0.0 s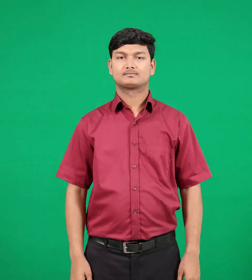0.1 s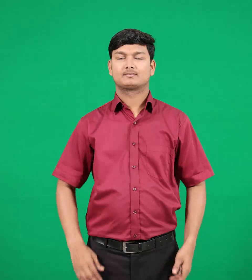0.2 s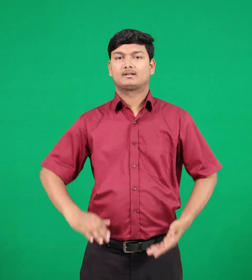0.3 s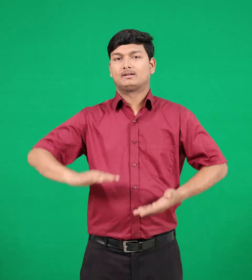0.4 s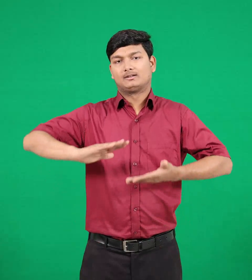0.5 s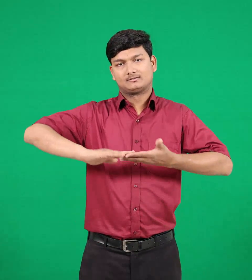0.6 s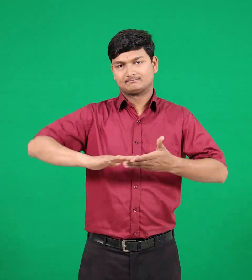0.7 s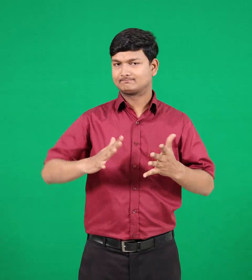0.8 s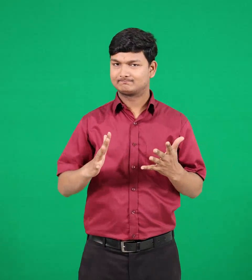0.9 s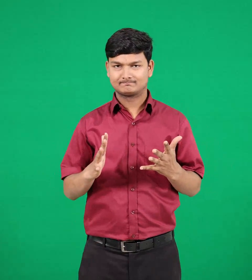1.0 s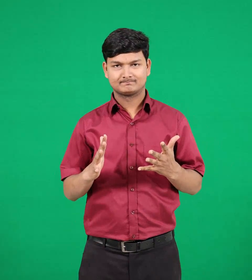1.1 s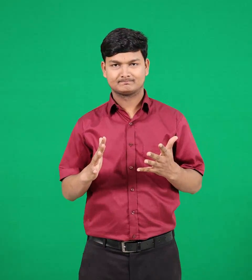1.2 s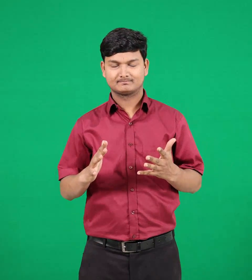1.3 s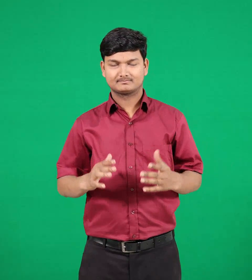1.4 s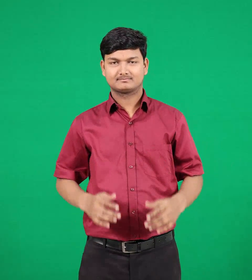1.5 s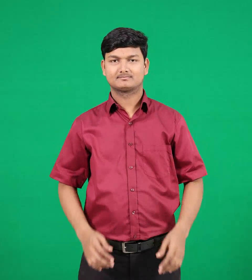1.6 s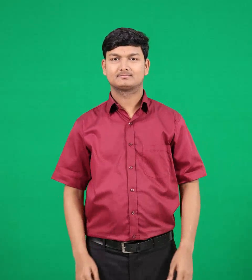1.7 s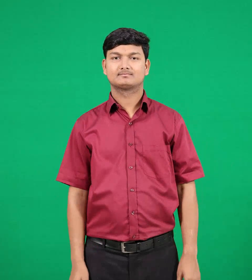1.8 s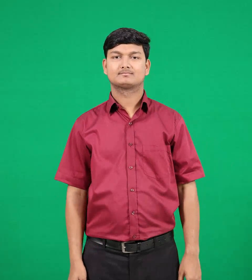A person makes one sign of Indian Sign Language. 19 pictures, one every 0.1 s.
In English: unmarried
